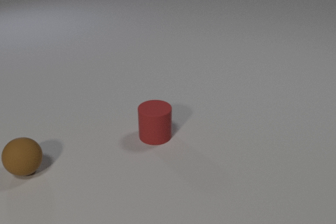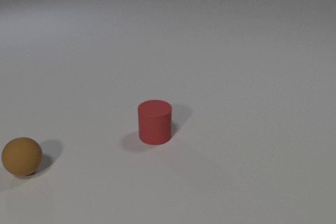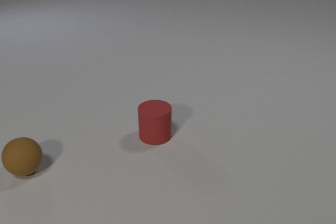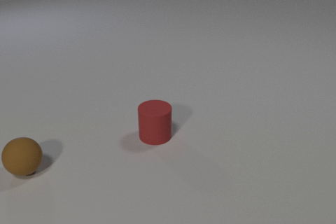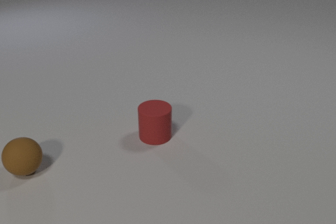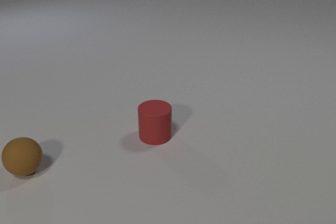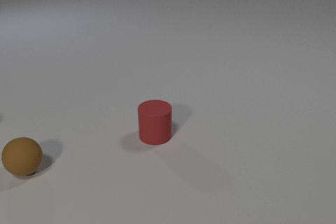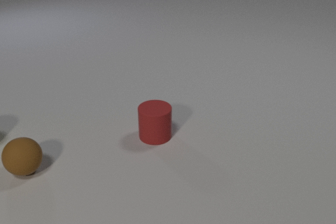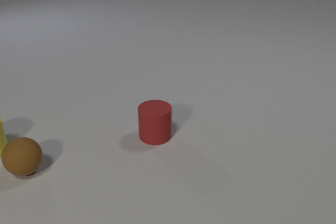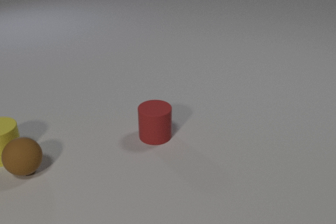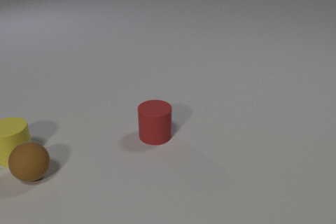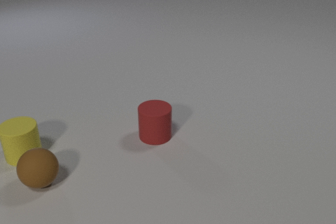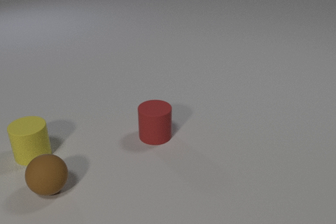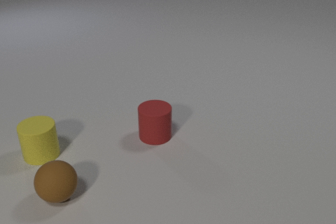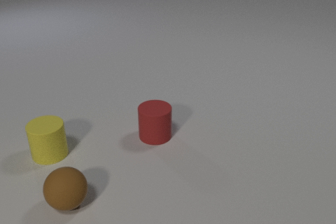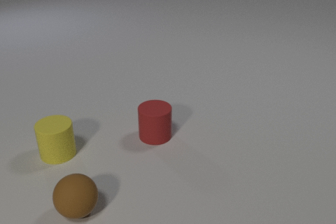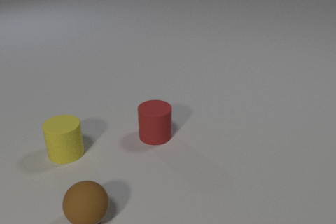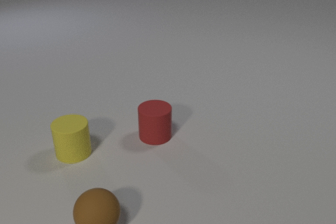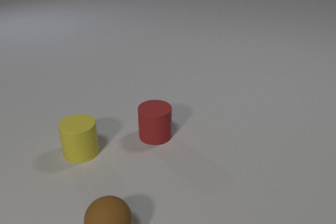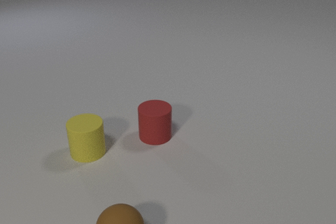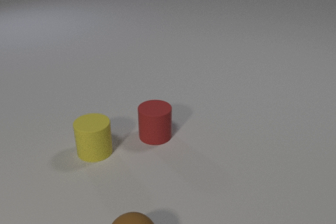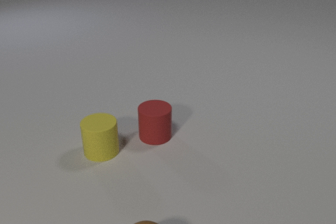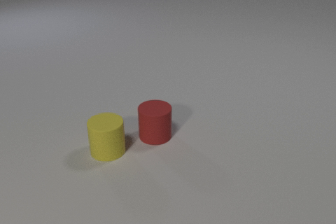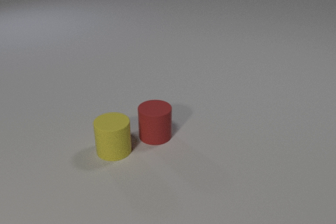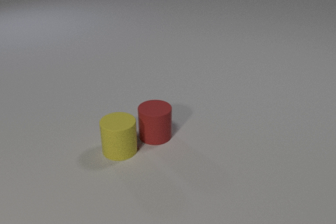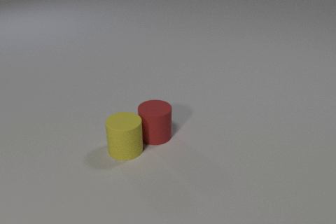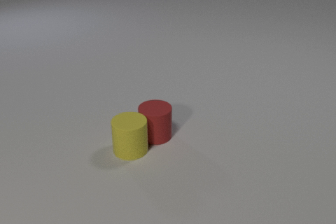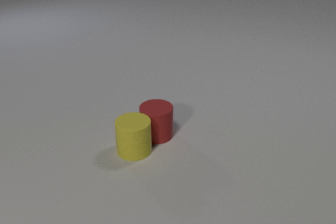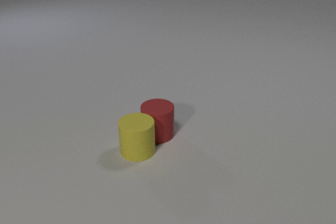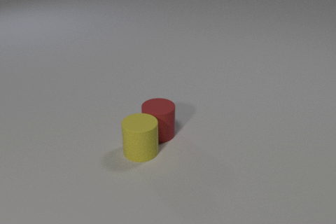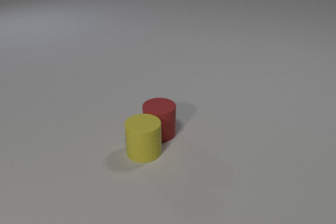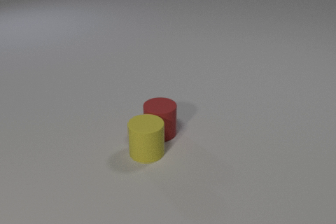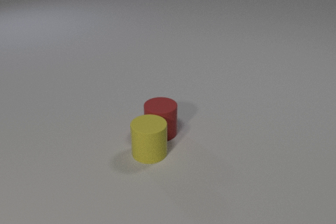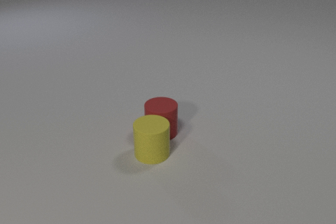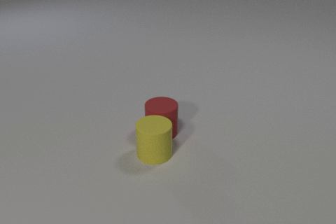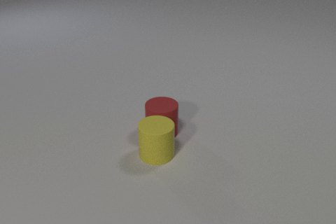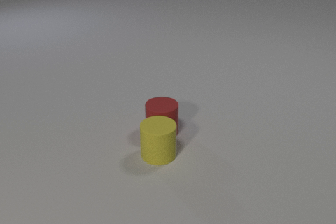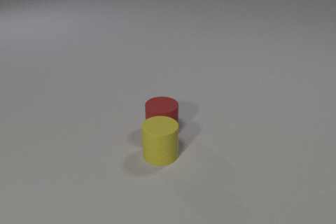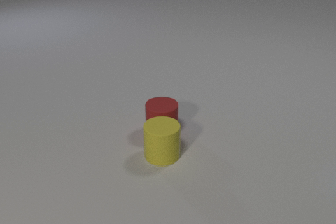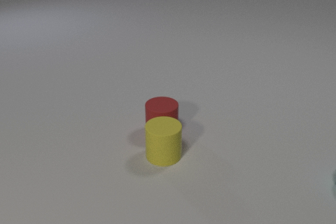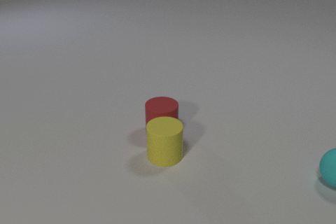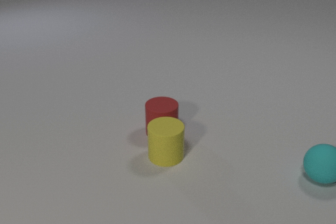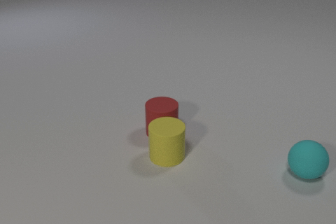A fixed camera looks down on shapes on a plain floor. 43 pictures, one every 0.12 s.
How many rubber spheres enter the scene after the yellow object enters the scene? 1.
What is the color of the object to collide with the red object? yellow.
Are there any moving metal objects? no.
0.00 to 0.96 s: The yellow rubber cylinder comes in at the left edge.
0.96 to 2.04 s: The yellow rubber cylinder slides to the right. The brown rubber sphere rolls toward the camera and to the right. The yellow rubber cylinder and the brown rubber sphere collide.
2.04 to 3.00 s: The yellow rubber cylinder slides to the right. The brown rubber sphere rolls toward the camera and to the right, leaves at the bottom edge.
3.00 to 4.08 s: The yellow rubber cylinder slides to the right. The yellow rubber cylinder and the red rubber cylinder collide.
4.08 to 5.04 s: The yellow rubber cylinder slides to the right. The cyan rubber sphere comes in at the right edge, rolls to the left.
